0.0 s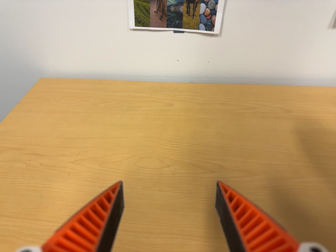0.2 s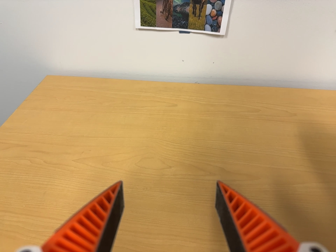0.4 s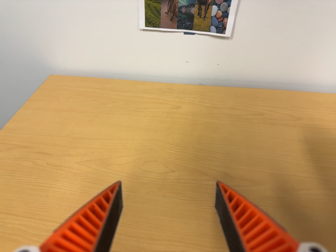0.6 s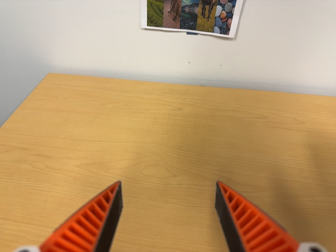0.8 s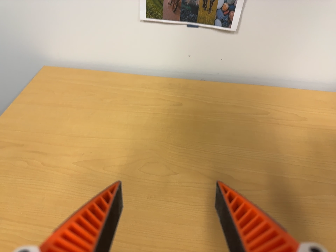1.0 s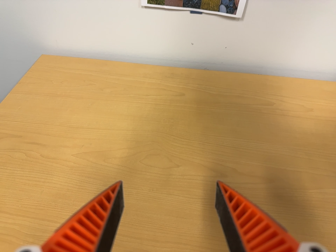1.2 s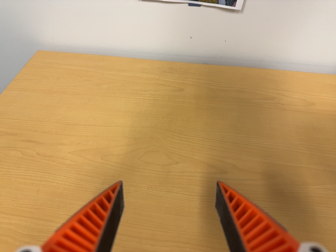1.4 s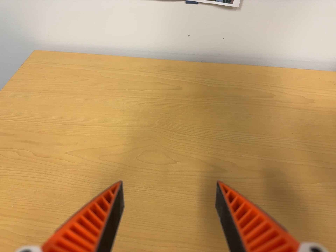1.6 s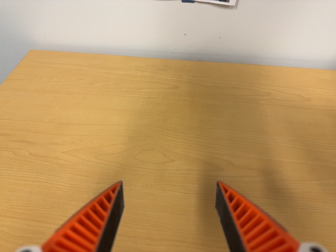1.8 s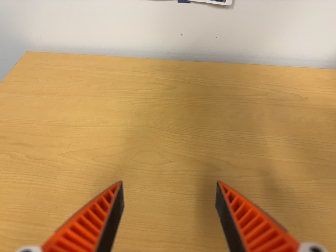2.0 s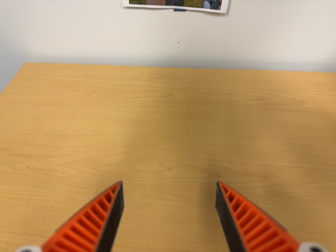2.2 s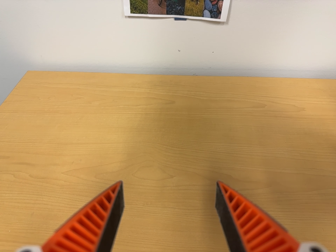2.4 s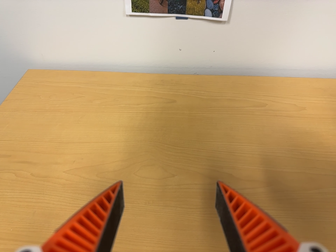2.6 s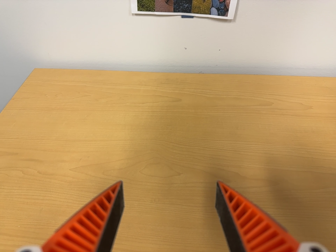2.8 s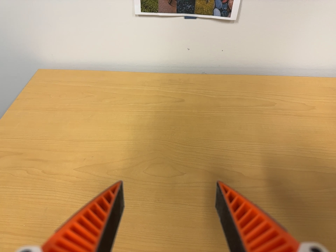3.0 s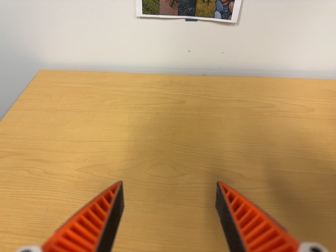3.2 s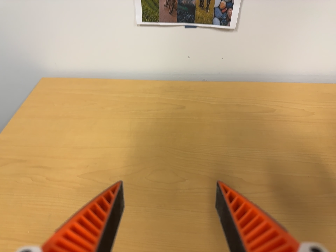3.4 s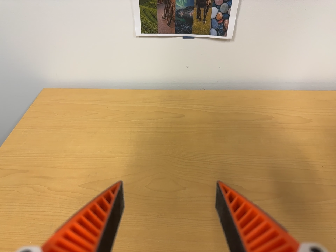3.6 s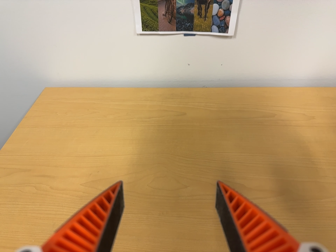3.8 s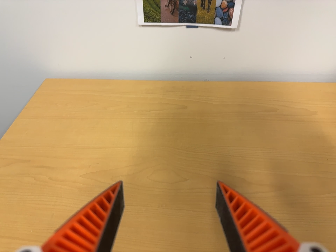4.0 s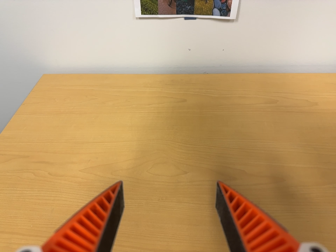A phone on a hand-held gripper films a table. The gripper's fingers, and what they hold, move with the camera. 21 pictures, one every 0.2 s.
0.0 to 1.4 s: The camera travels forward and toward the top of its view, about 7 cm, so what stands in front looms larger.
1.4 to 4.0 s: The camera shifts only a little, or ends up much as it began.
The film runs backward here.
